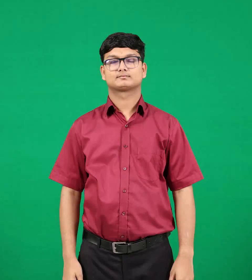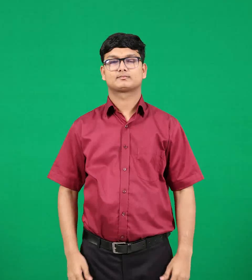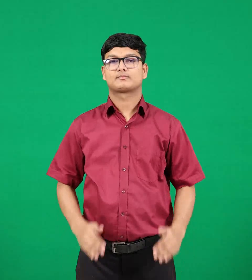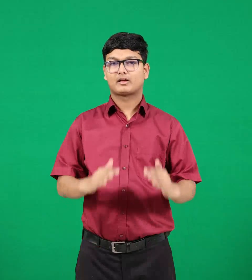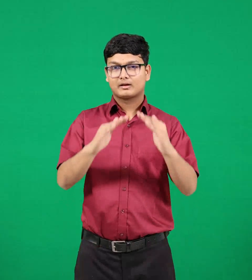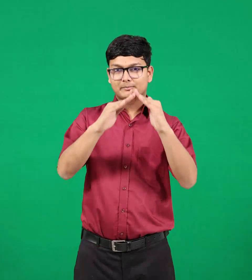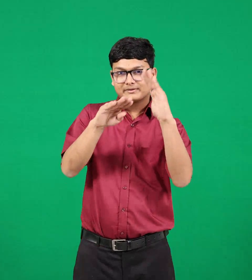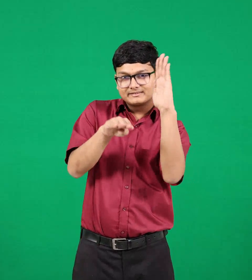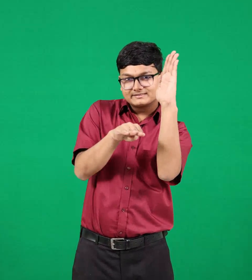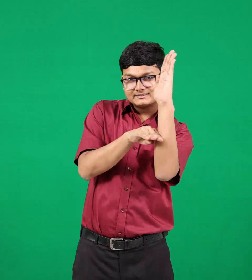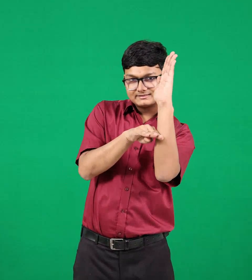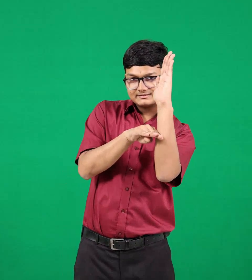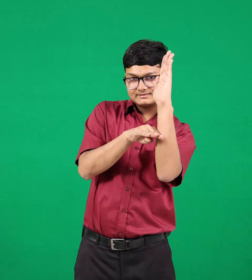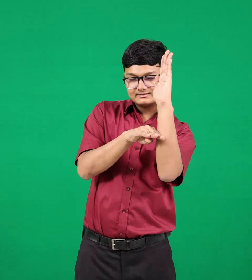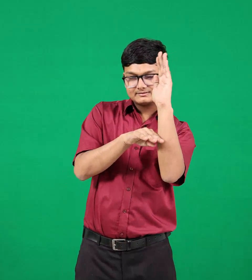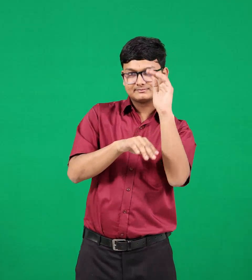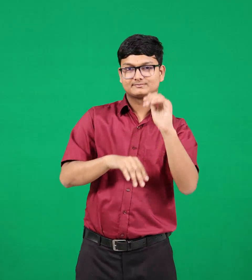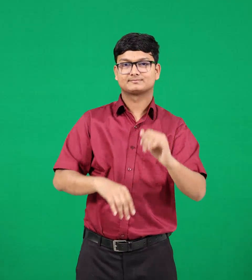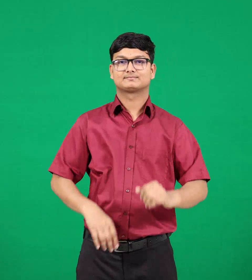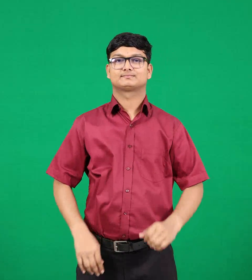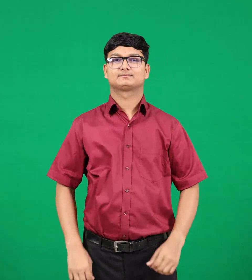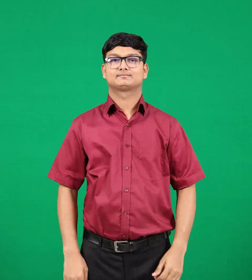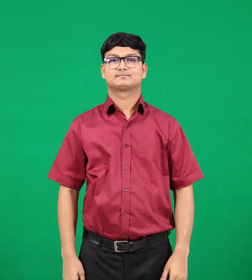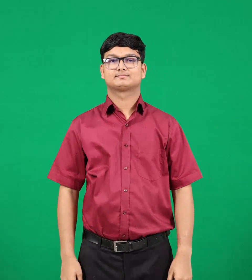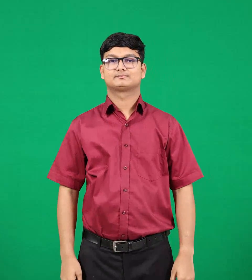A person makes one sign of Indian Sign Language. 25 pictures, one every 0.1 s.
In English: floor
